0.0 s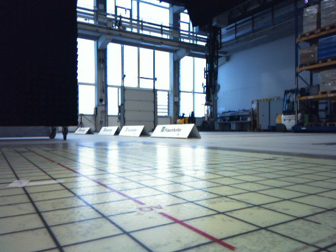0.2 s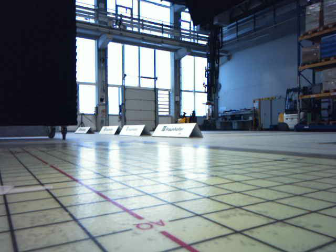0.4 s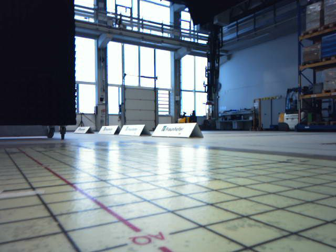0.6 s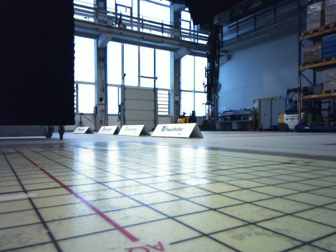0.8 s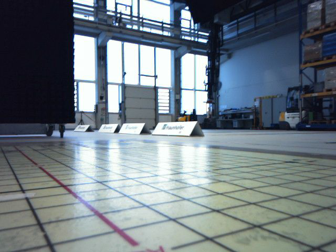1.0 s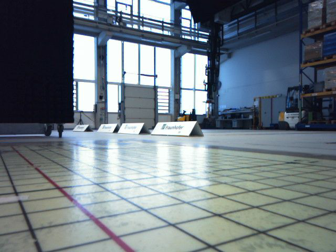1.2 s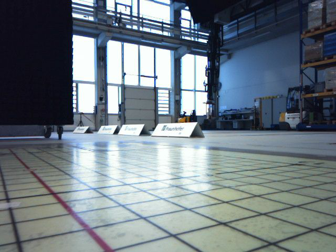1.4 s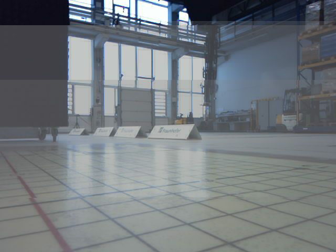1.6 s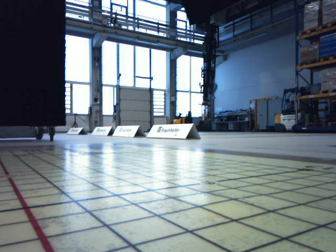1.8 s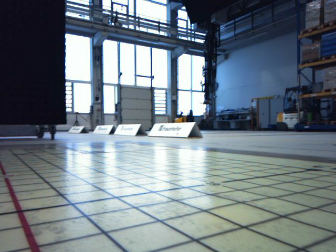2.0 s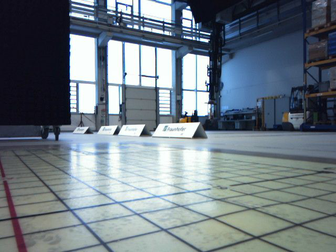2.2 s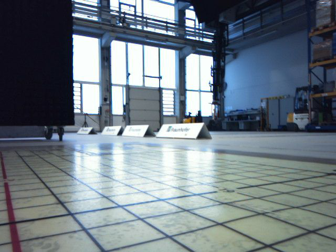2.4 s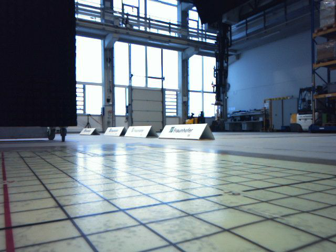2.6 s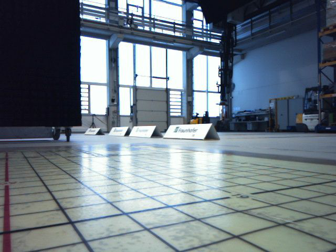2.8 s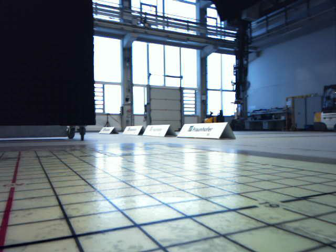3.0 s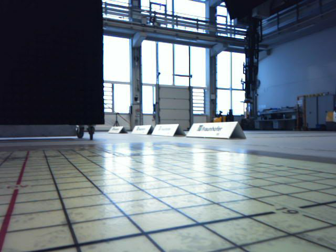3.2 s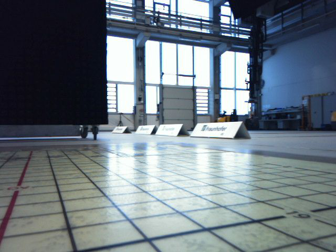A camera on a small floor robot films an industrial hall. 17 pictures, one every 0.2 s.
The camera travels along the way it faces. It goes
forward.
0.0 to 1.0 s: The camera travels forward, about 0.3 m, so what stands in front looms larger. It loses speed.
1.0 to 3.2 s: The camera travels forward, about 0.4 m, so what stands in front looms larger.
The film runs forward here.
